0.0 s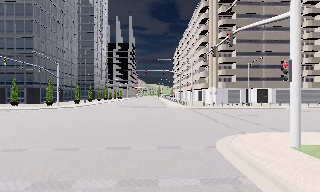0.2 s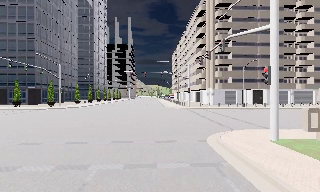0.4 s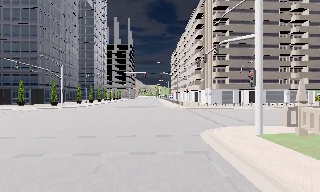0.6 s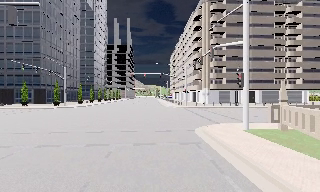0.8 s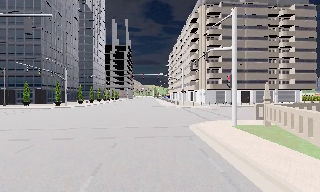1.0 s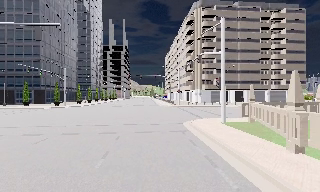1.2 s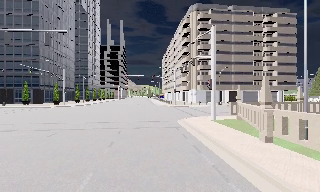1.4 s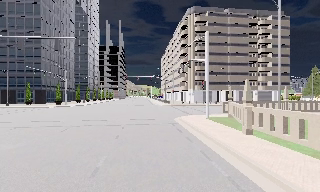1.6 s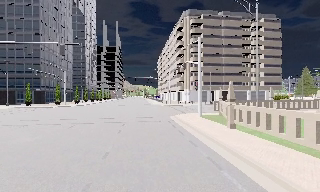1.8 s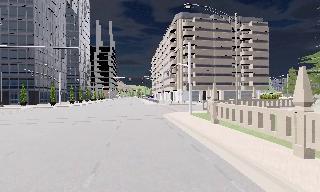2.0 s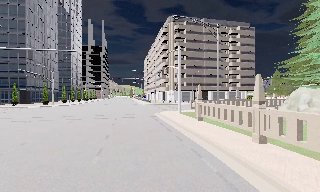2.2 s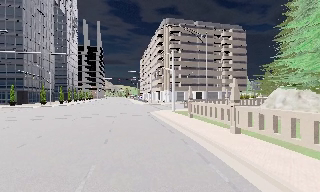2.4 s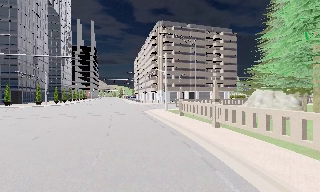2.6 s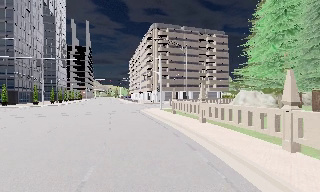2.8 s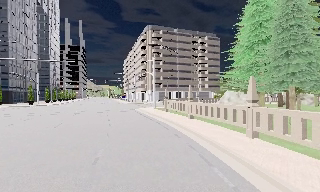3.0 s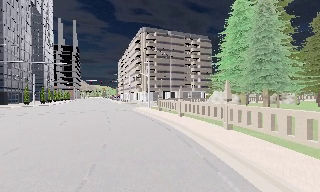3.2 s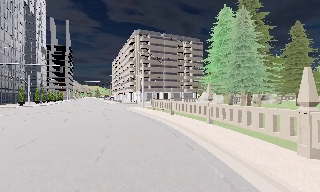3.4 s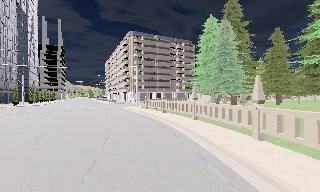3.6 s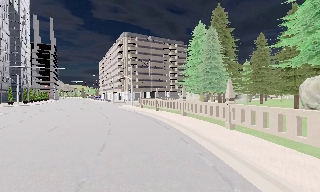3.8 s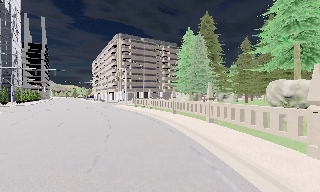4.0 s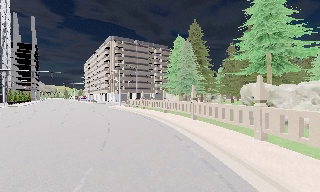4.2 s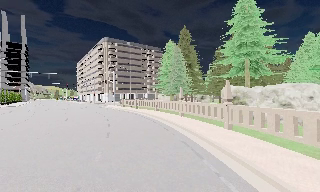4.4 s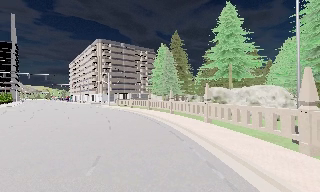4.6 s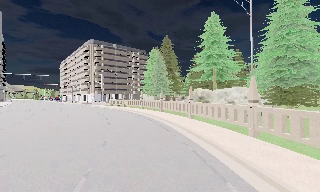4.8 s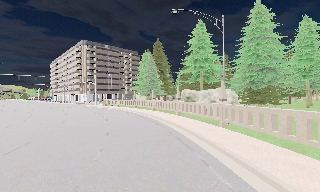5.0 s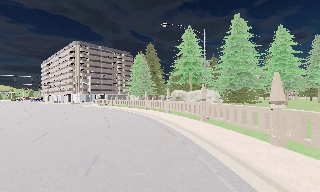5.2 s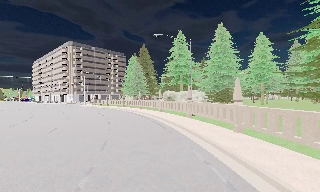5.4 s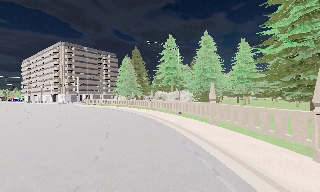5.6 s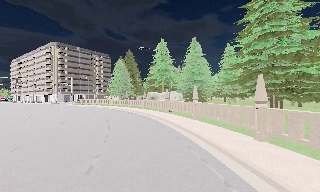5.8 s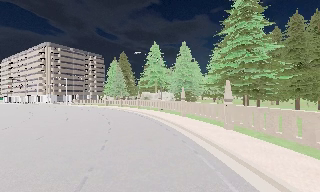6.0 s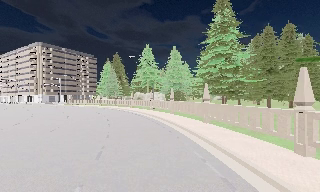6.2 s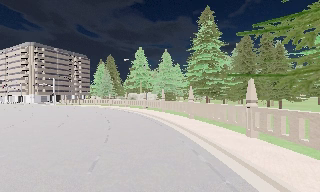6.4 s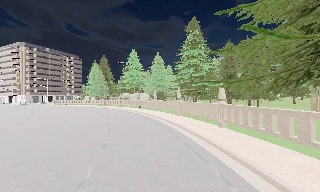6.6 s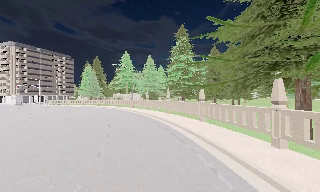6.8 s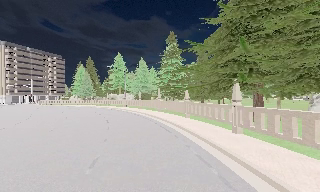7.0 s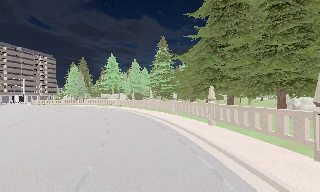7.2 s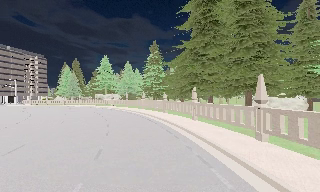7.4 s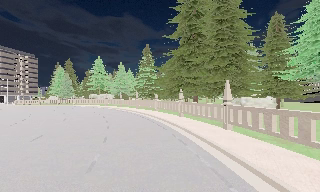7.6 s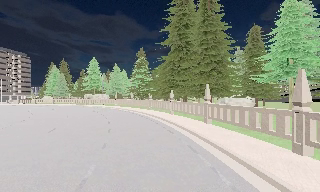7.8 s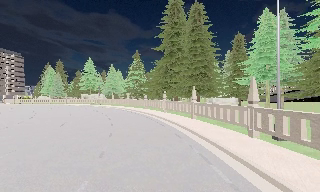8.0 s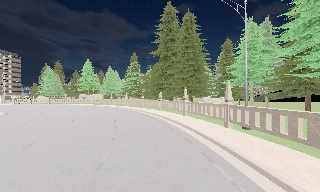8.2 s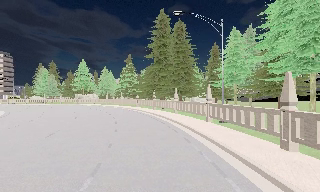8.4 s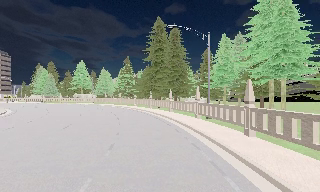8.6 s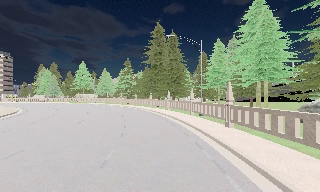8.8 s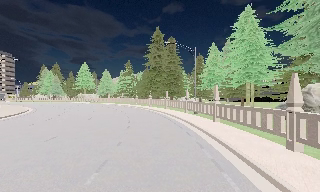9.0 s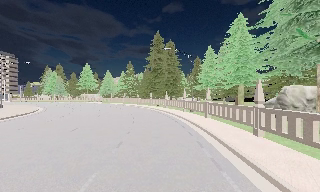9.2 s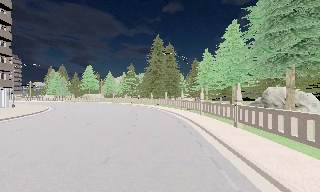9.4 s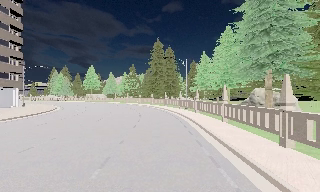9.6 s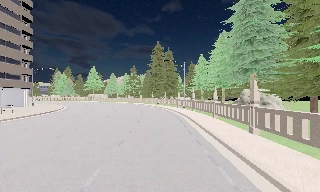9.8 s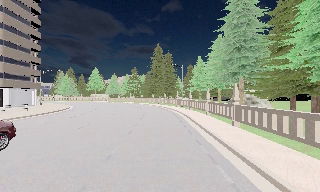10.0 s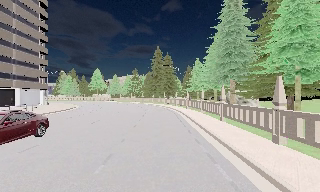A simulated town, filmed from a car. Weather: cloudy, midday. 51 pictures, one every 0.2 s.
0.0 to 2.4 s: The camera pans to its right, which is clockwise from overhead, by about 15 degrees. It travels backward, about 15 m, so what stands in front gets smaller.
2.4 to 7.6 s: The camera pans to its right, which is clockwise from overhead, by about 65 degrees. It travels backward, about 50 m.
7.6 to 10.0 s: The camera travels backward, about 25 m, so what stands in front gets smaller.
The film runs backward here.
